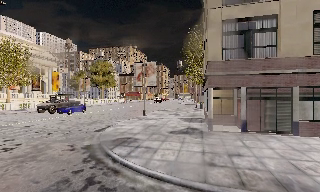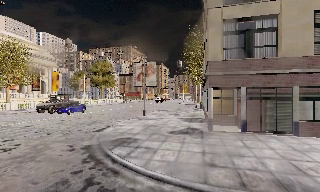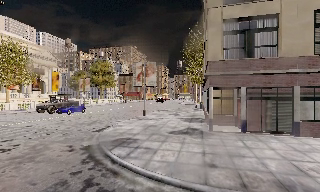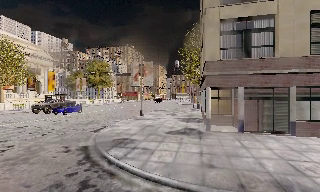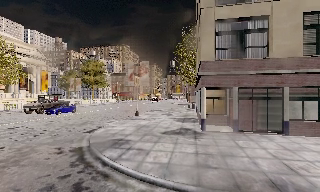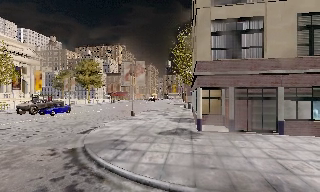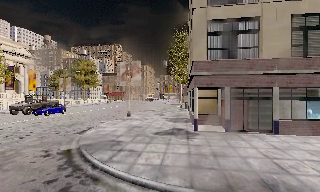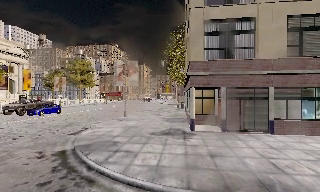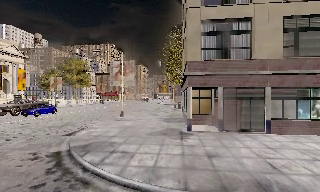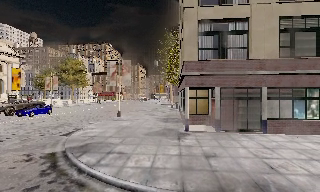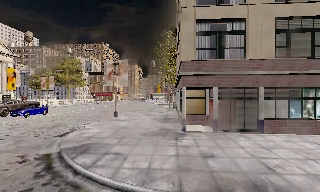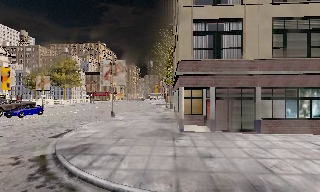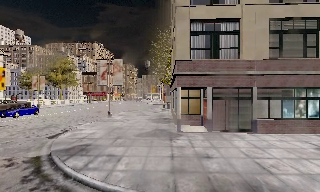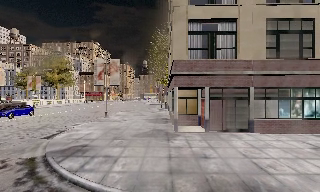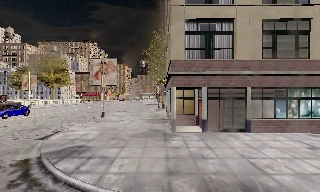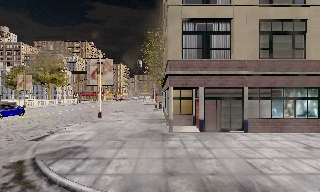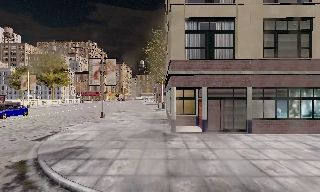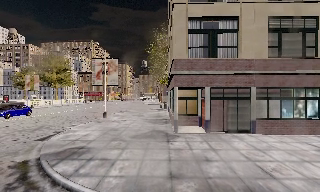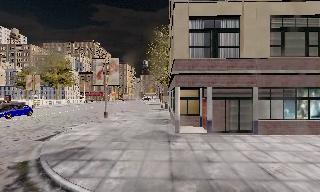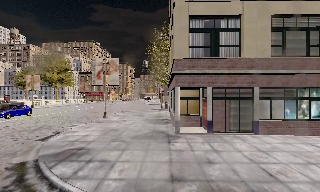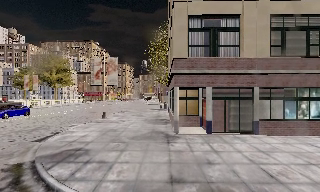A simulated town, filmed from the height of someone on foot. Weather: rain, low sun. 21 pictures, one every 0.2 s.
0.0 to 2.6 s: The camera swings to its right by about 10 degrees, and the scene slides to the left. It travels forward, about 1 m, so what stands in front looms larger.
2.6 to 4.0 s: The camera travels forward, about 0.5 m, so what stands in front looms larger.
The film runs forward here.
